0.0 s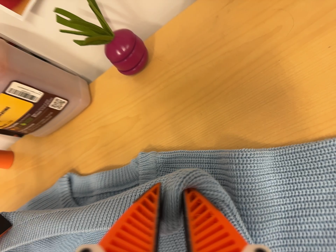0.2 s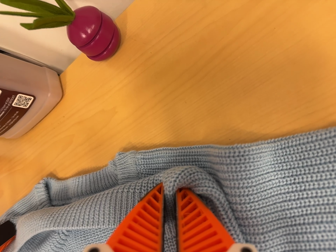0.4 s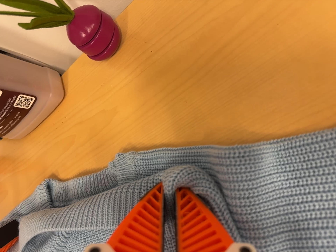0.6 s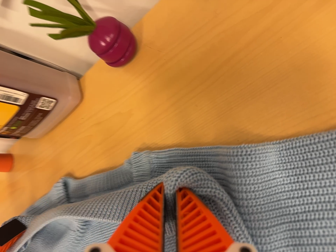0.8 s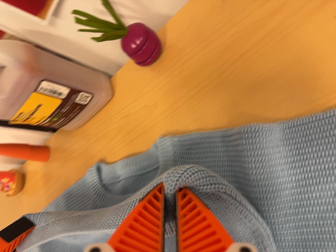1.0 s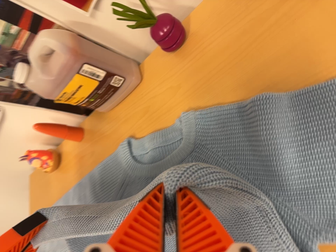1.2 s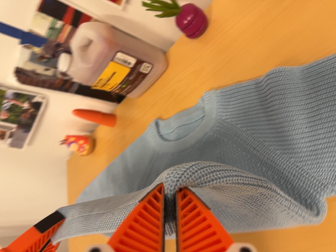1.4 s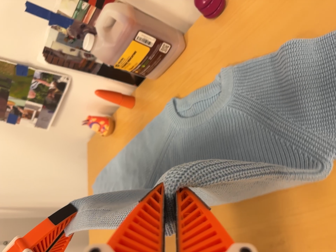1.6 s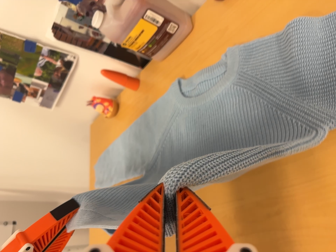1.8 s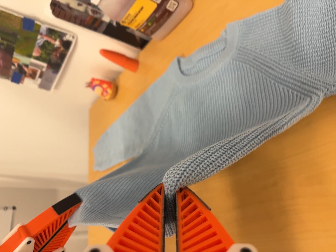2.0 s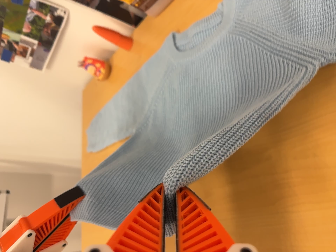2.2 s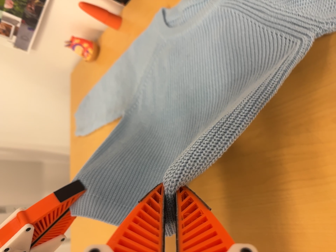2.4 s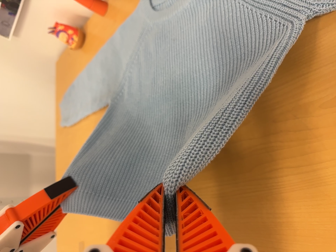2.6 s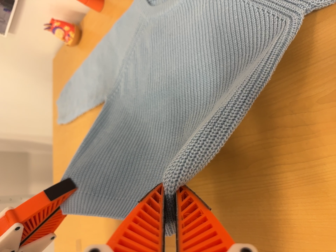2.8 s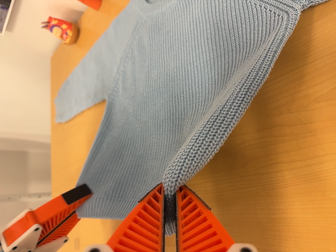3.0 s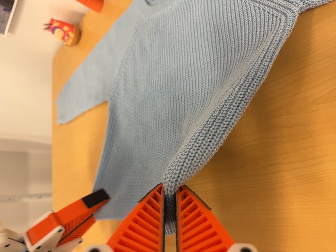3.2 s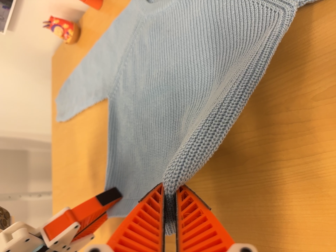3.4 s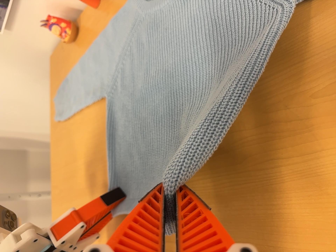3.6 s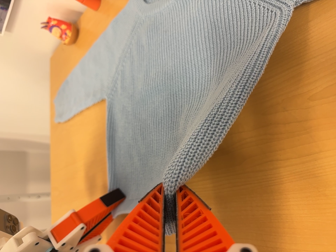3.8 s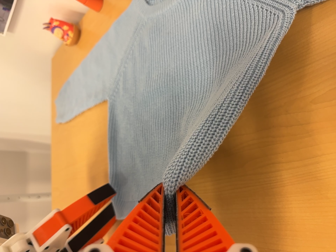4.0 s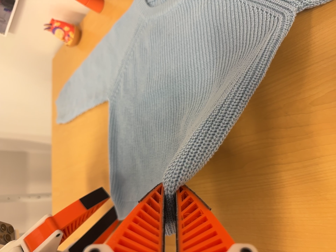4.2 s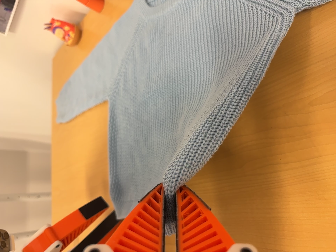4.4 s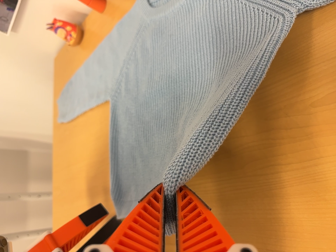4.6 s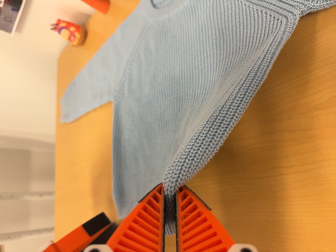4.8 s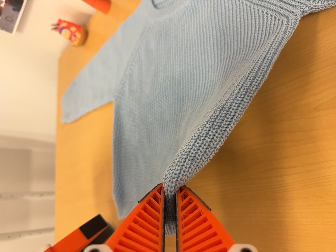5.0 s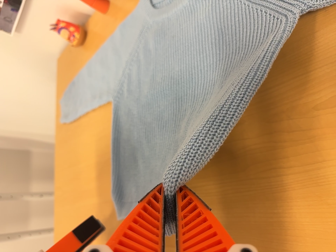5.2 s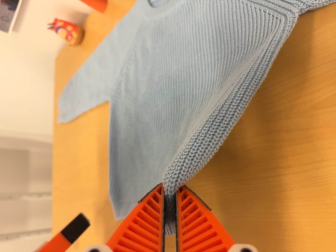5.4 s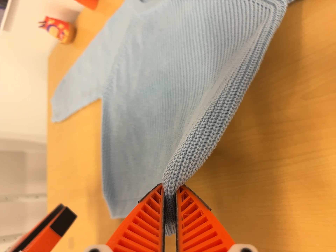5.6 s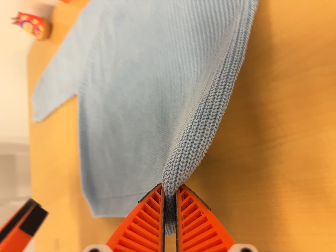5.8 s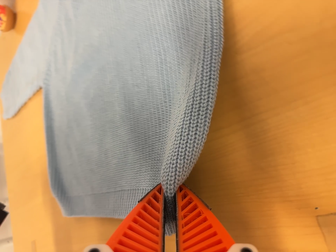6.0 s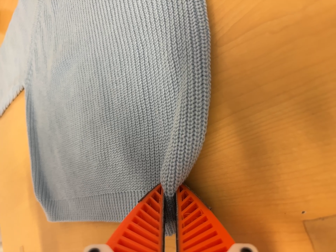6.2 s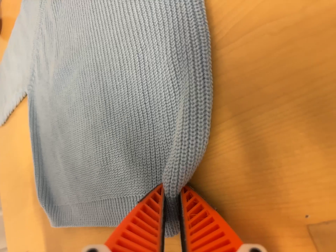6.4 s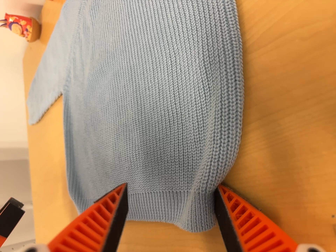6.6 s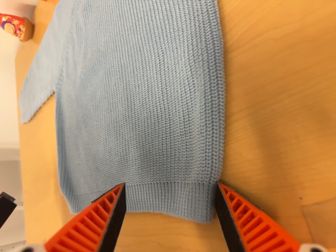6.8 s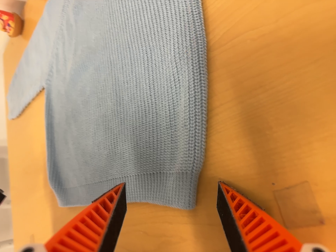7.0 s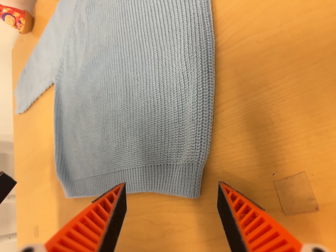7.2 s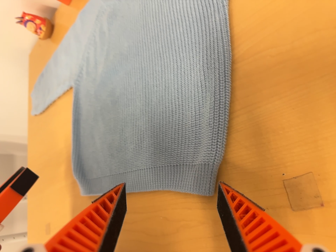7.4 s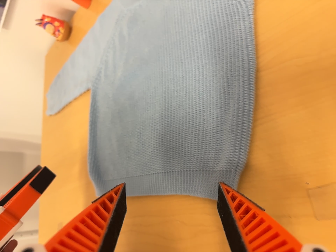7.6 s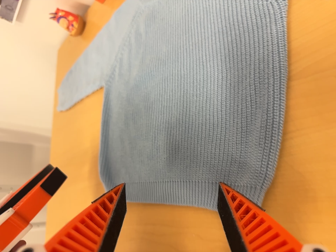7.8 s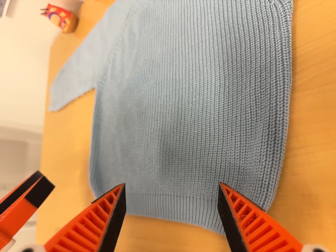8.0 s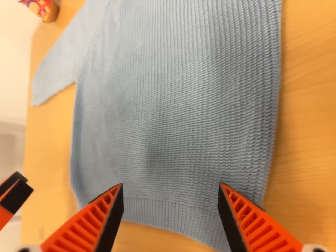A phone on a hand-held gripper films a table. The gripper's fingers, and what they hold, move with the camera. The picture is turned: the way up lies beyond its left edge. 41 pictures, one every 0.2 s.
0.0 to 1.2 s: The camera pans to its left by about 15 degrees. It travels backward and toward the bottom of its view, about 14 cm, so what stands in front gets smaller.
1.2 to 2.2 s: The camera travels toward the bottom of its view, about 14 cm, so close, fixed things drift upward. Its aim tips toward the bottom of its view by about 10 degrees, and the scene shifts upward.
2.2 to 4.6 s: The camera shifts only a little, or ends up much as it began.
4.6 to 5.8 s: The camera travels to its right and forward, about 9 cm, so close, fixed things drift to the left.
5.8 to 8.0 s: The camera rolls about its line of sight by about 10 degrees, and the scene rotates clockwise.
The film runs backward here.
